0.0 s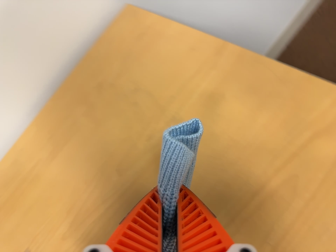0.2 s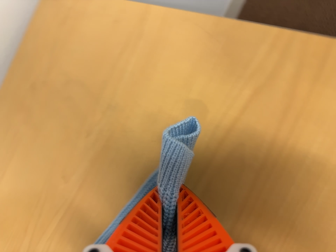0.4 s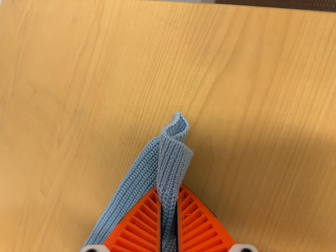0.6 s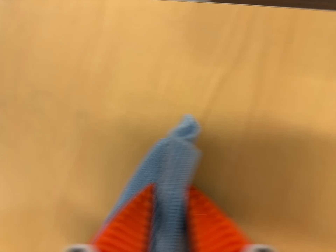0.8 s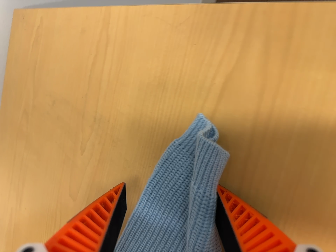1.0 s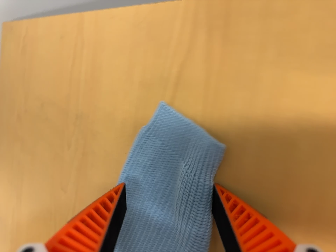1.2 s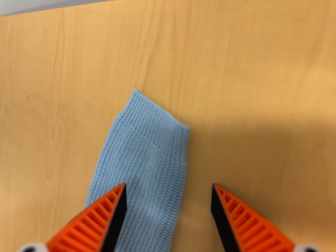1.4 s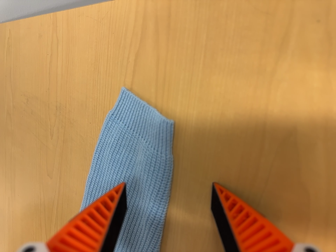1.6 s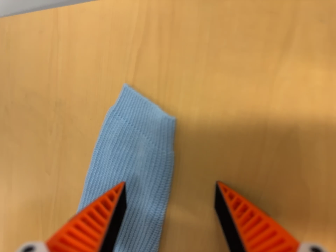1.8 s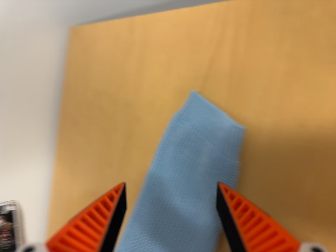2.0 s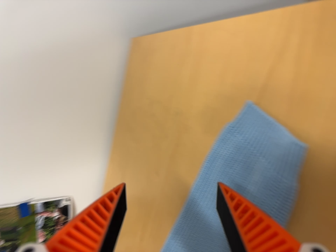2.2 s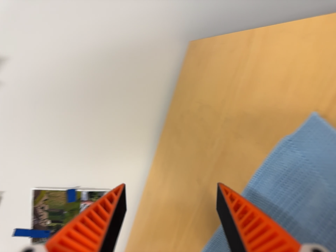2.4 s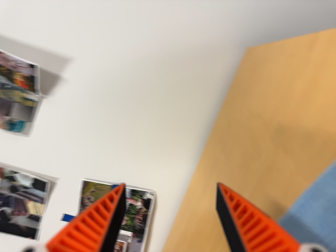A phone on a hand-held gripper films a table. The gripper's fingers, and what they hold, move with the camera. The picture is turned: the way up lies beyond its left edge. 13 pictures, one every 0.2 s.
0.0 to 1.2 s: The camera travels to its right, about 16 cm, so close, fixed things drift to the left. Its aim tips toward the bottom of its view by about 10 degrees, and the scene shifts upward. It rolls about its line of sight by about 30 degrees, and the scene rotates counterclockwise.
1.2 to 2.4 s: The scene slides to the right, as the camera pans about 45 degrees to its left. It rolls about its line of sight by about 20 degrees, and the scene rotates clockwise.
The film runs backward here.
